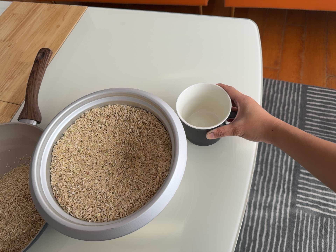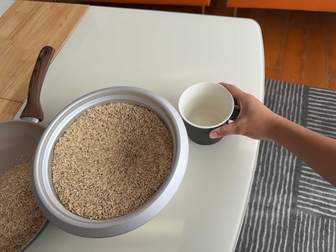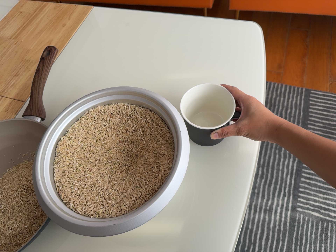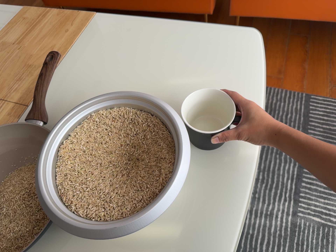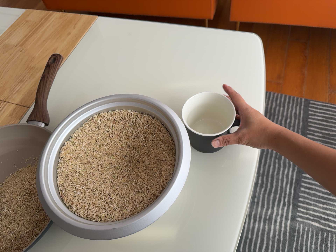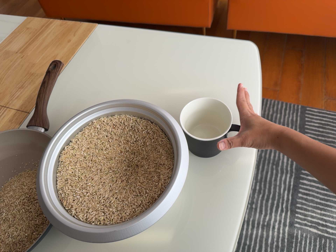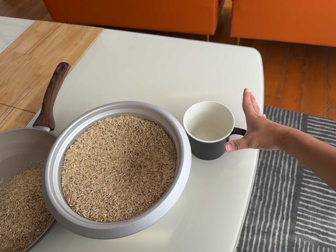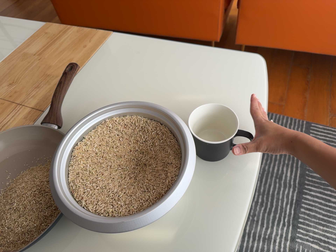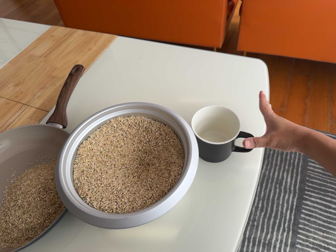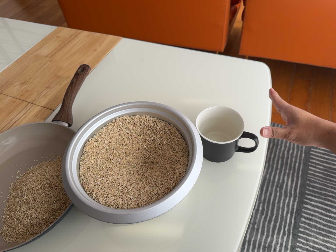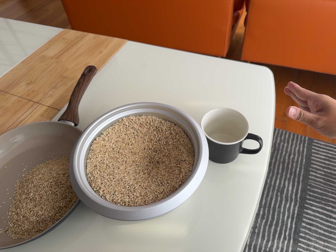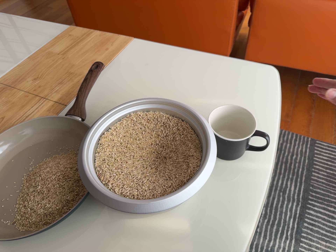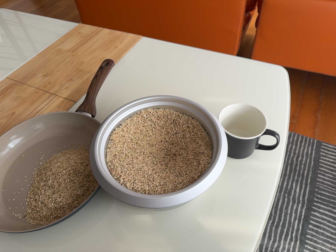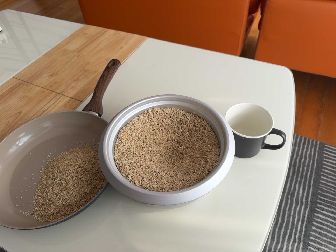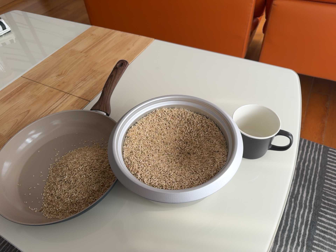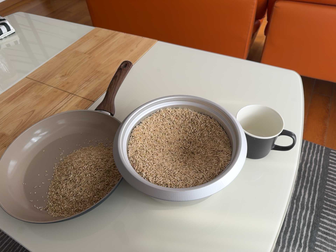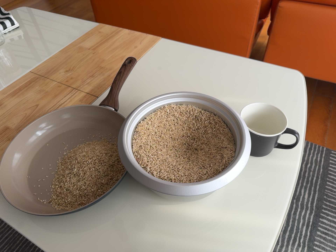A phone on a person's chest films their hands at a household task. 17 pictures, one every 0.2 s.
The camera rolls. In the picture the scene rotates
clockwise.
0.0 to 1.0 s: The camera shifts only a little, or ends up much as it began.
1.0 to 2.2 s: The camera travels toward the bottom of its view and backward, about 9 cm.
2.2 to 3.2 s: The camera travels to its left, about 7 cm, so close, fixed things drift to the right.
The film runs forward here.
